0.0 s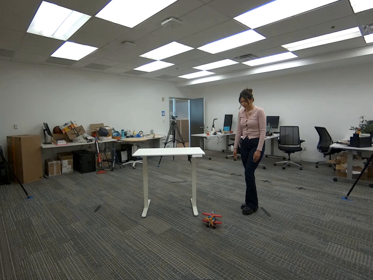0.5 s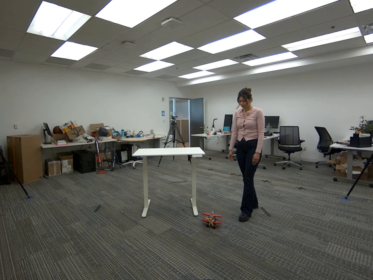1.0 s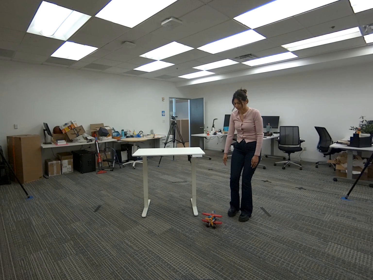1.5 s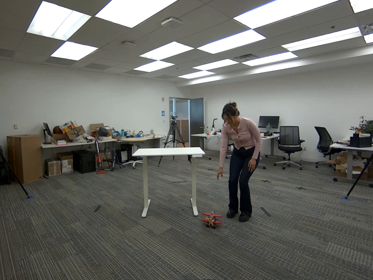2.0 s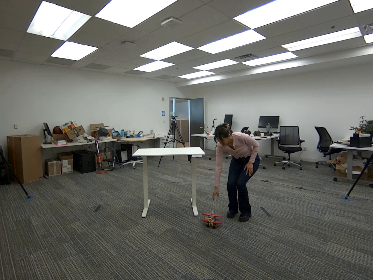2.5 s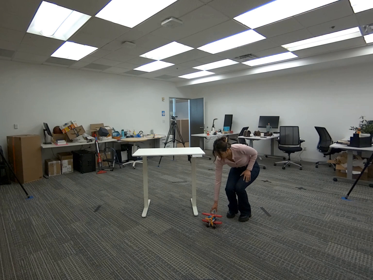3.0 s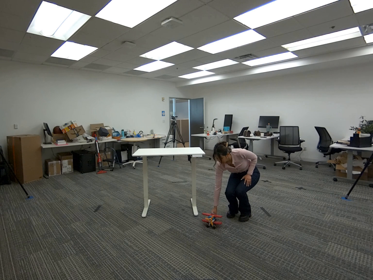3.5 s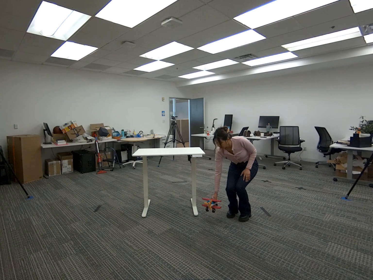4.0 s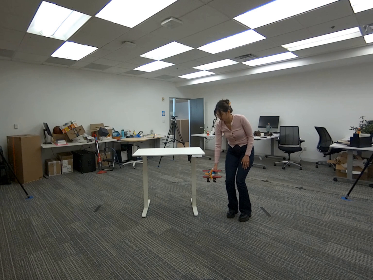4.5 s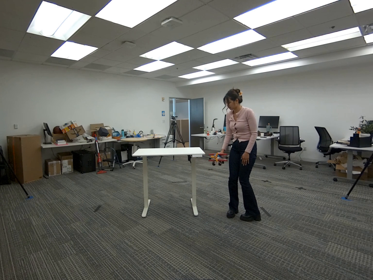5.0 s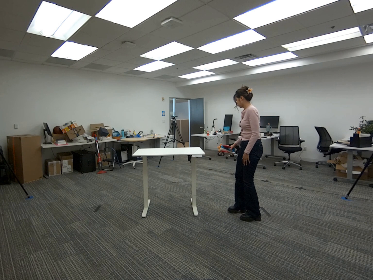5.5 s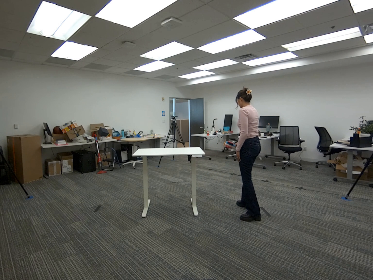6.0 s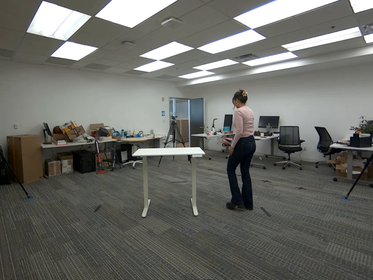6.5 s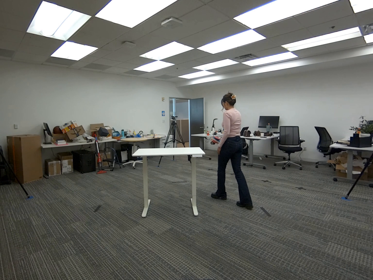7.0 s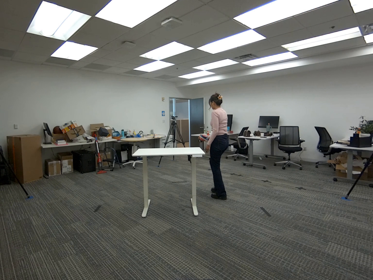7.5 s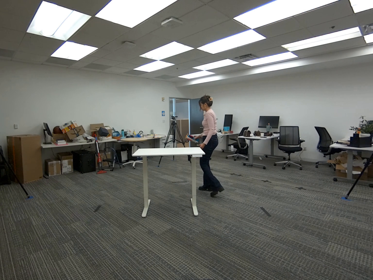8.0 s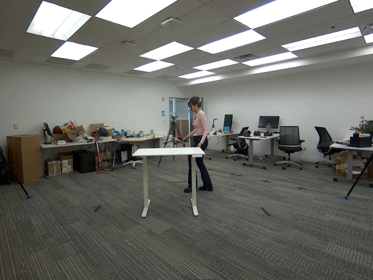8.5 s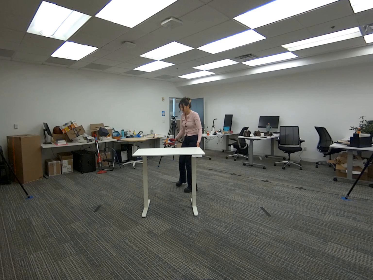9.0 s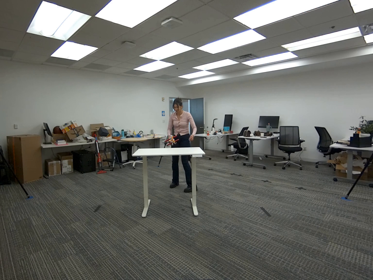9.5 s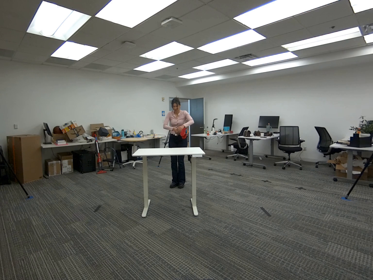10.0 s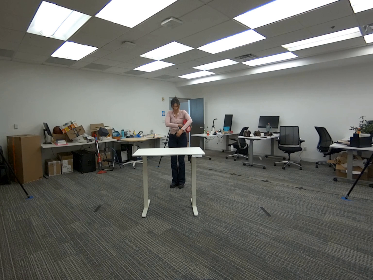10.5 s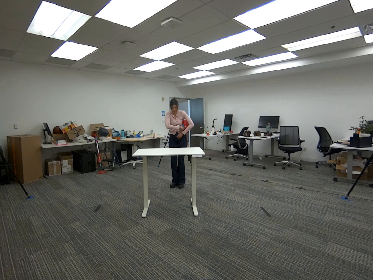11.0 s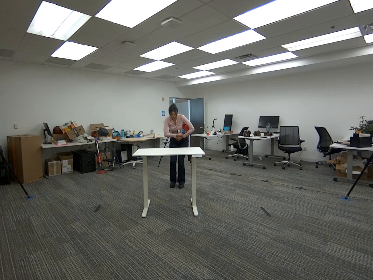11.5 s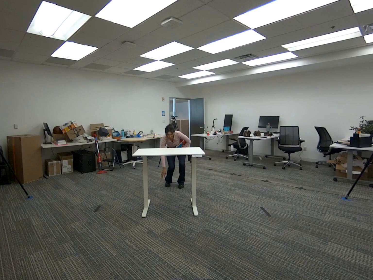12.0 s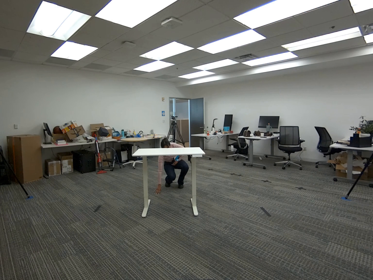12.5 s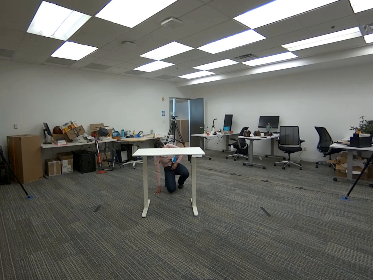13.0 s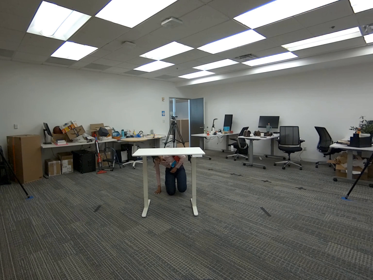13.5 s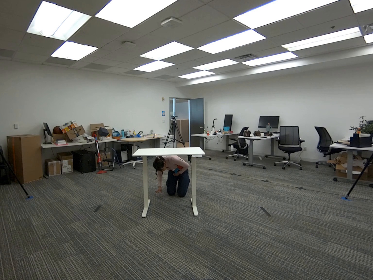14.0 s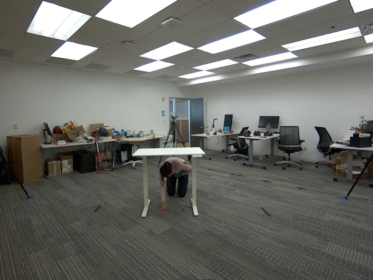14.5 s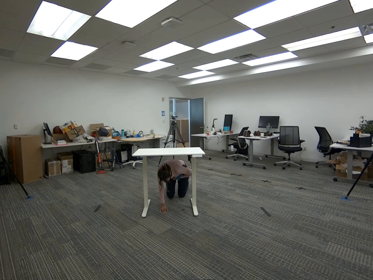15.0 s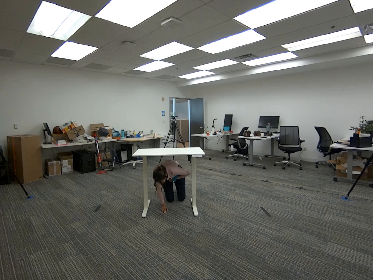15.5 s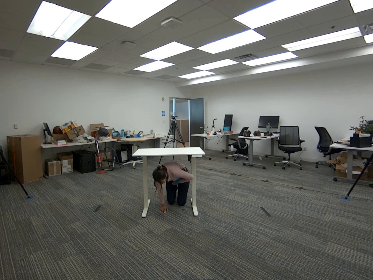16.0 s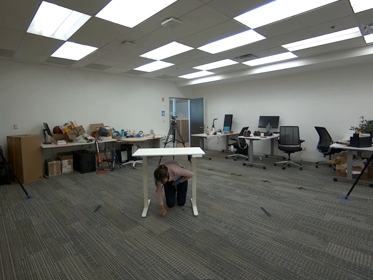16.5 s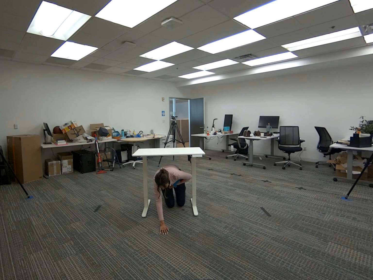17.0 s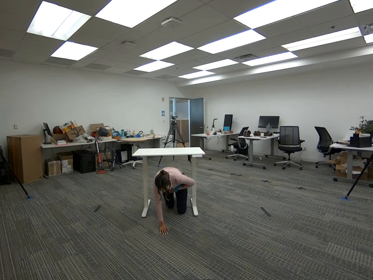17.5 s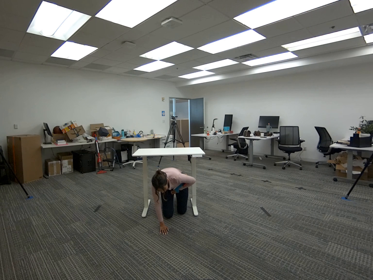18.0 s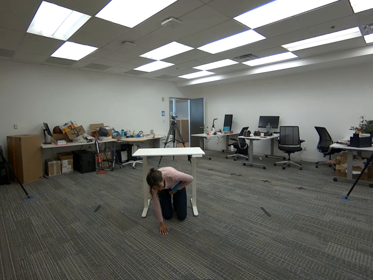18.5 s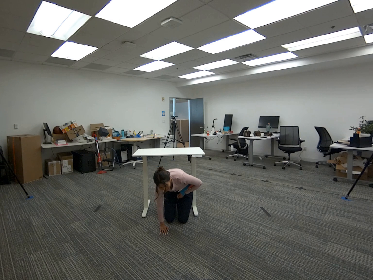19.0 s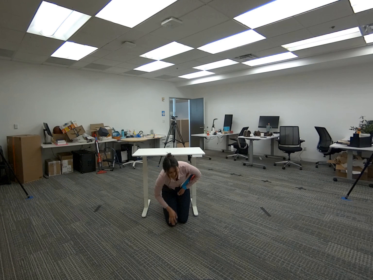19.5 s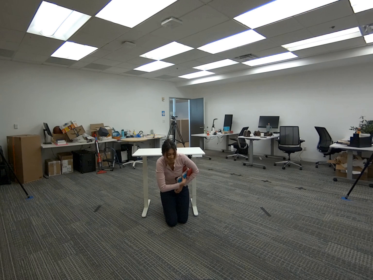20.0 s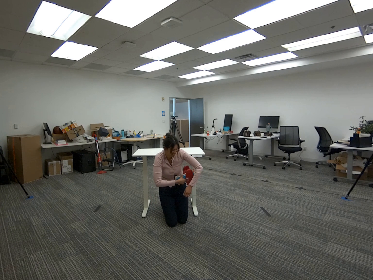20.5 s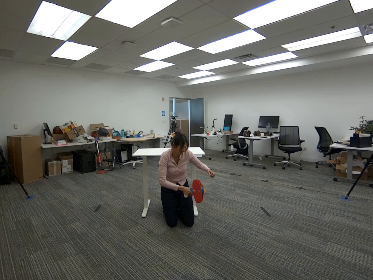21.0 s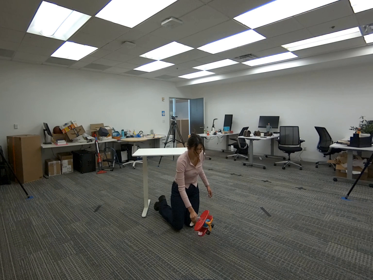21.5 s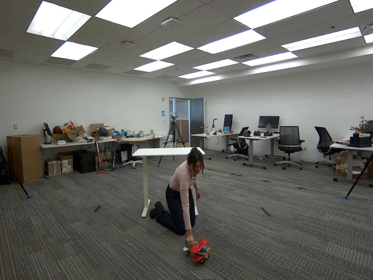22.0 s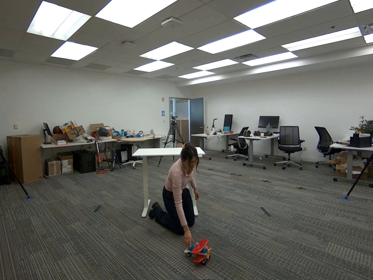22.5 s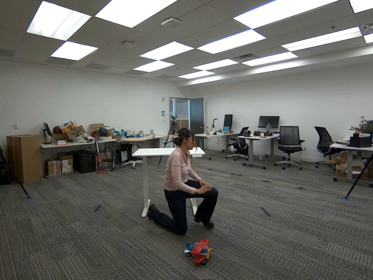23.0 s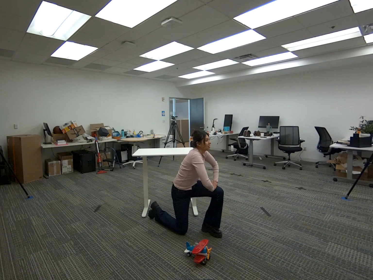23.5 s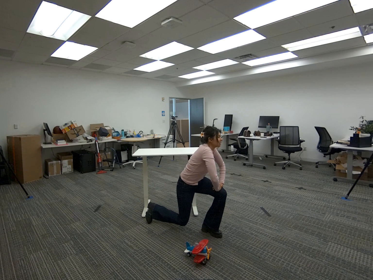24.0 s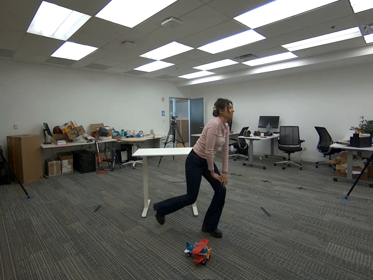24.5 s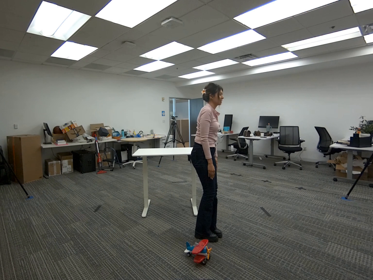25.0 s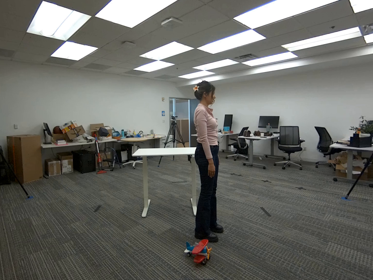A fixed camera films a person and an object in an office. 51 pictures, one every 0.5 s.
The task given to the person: Walk to the airplane on the ground, pick it up with your right hand, tuck it under your left arm, and crawl under and through the desk. Place the airplane back on the ground.
